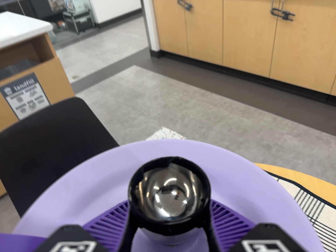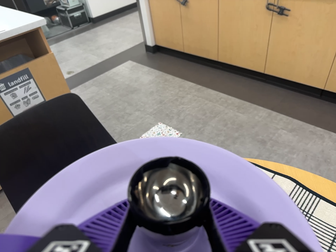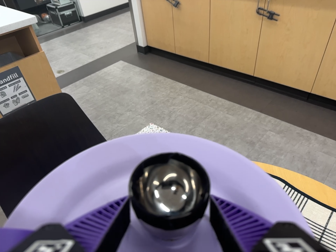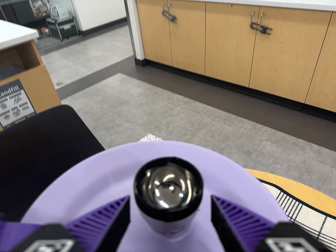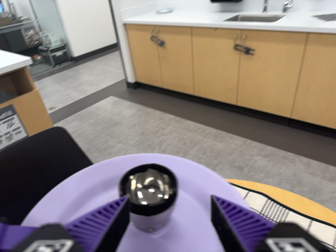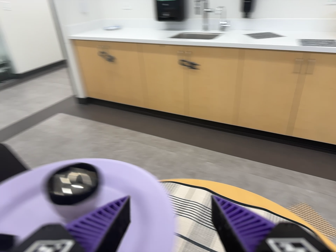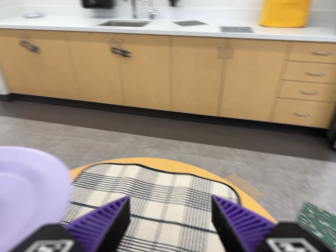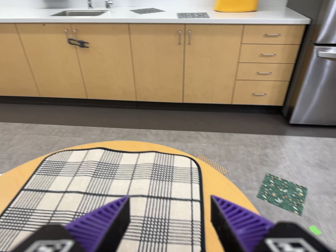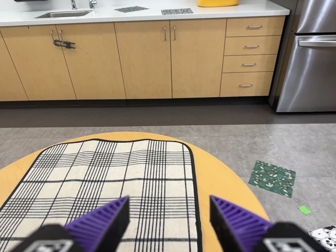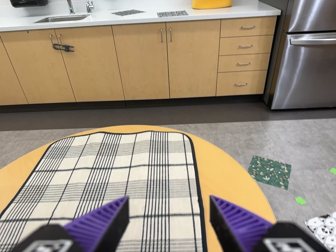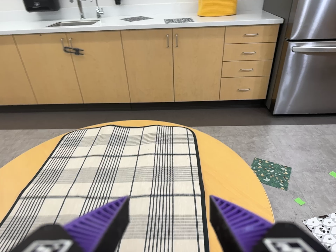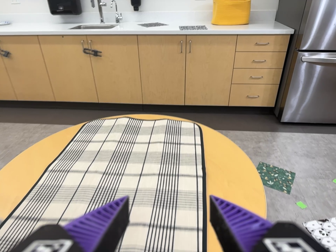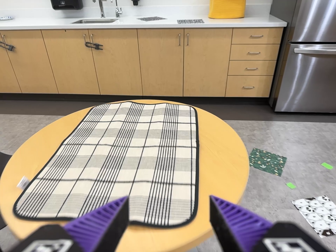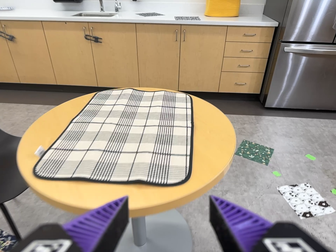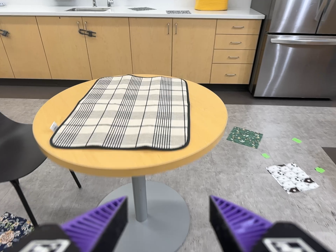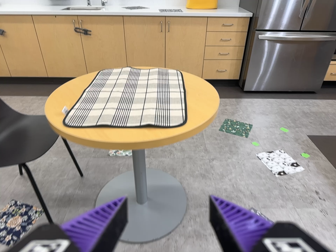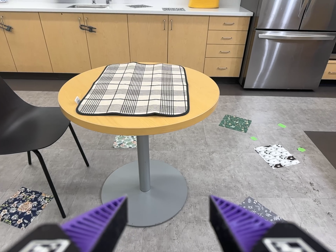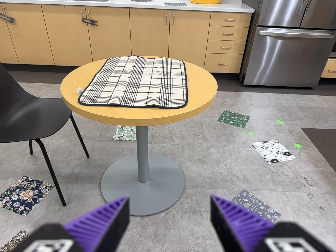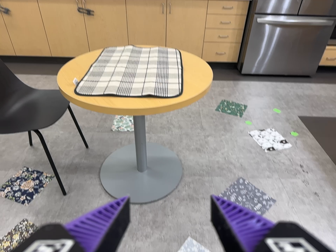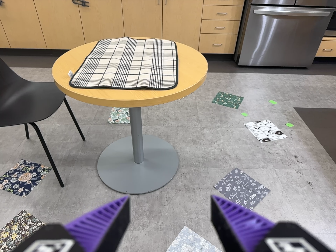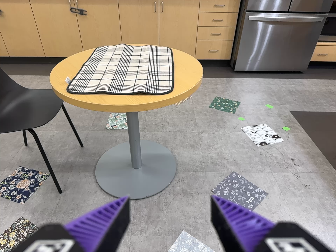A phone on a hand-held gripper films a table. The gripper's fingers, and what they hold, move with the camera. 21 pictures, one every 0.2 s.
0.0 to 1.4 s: The camera pans to its right by about 35 degrees. It travels backward, toward the bottom of its view and to its right, about 22 cm. It rolls about its line of sight by about 15 degrees, and the scene rotates counterclockwise.
1.4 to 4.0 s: The camera travels backward and toward the bottom of its view, about 100 cm, so what stands in front gets smaller.
The film runs backward here.
